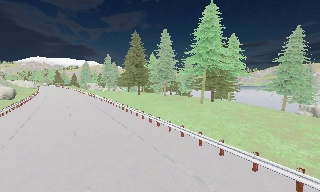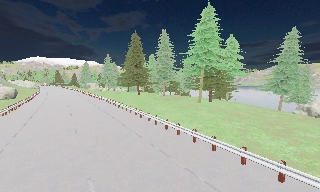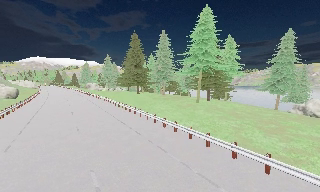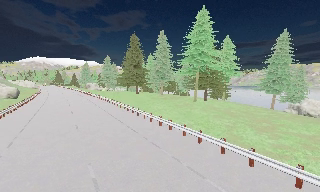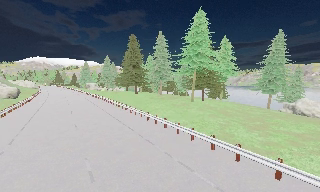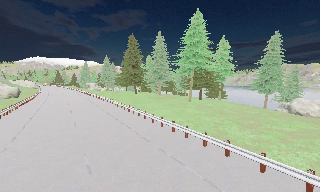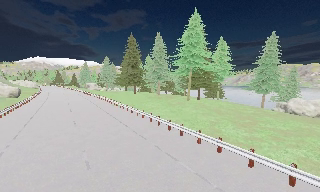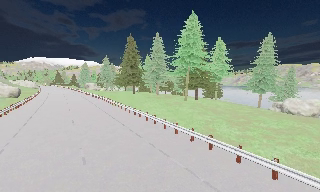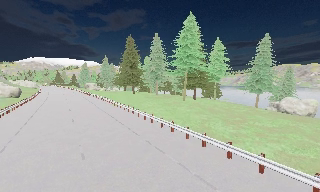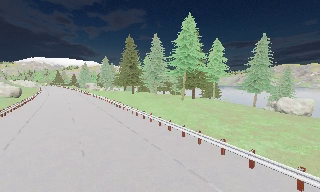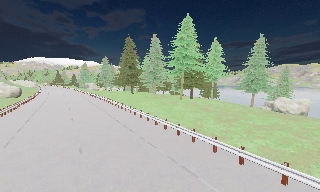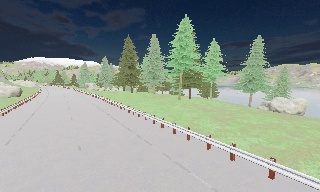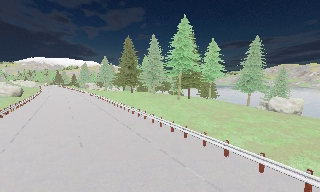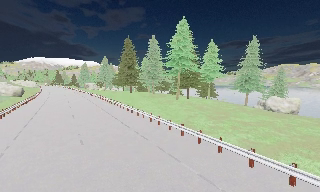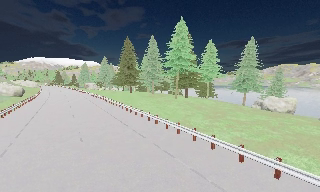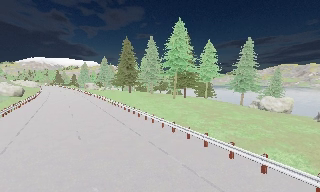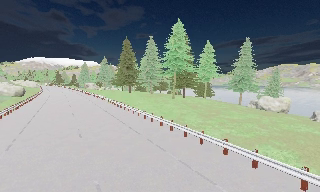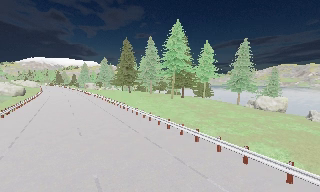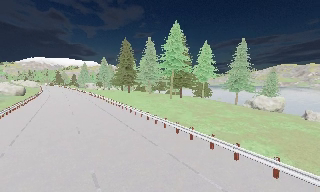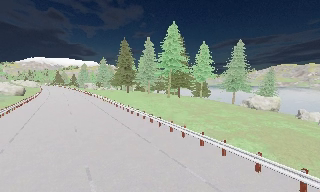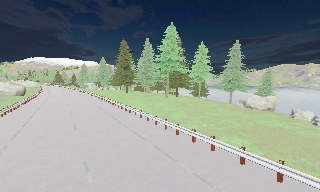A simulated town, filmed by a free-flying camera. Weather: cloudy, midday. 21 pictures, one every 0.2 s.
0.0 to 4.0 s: The camera travels backward and to its right, about 10 m, so what stands in front gets smaller.
The film runs backward here.
